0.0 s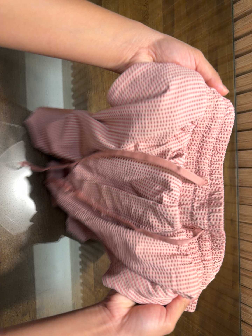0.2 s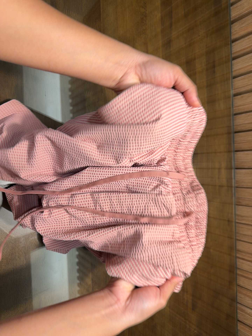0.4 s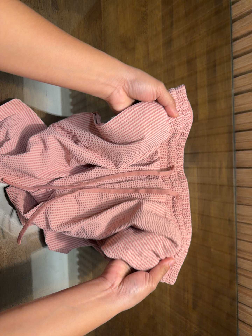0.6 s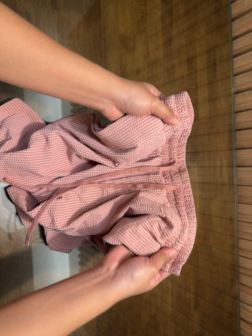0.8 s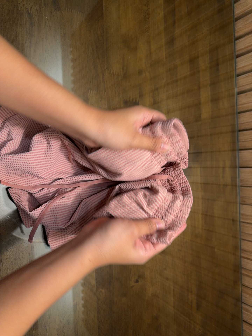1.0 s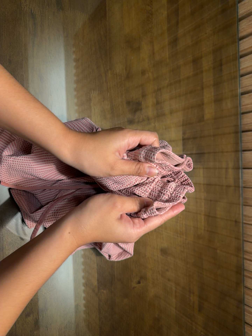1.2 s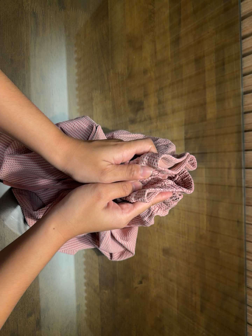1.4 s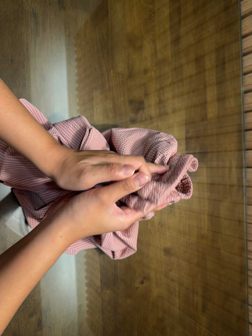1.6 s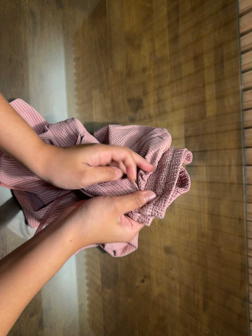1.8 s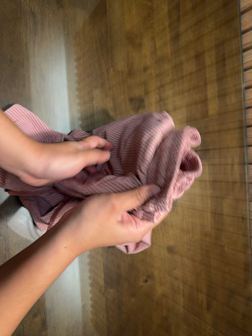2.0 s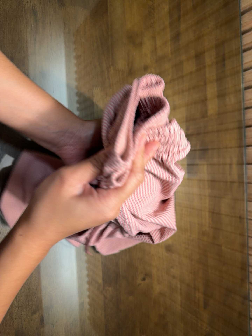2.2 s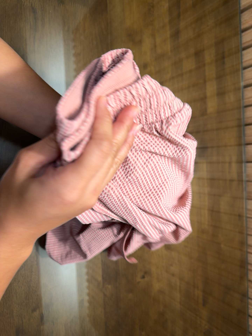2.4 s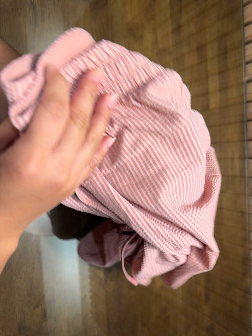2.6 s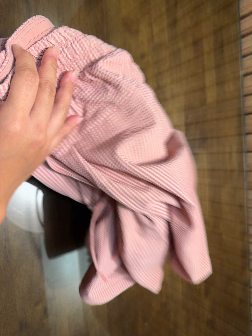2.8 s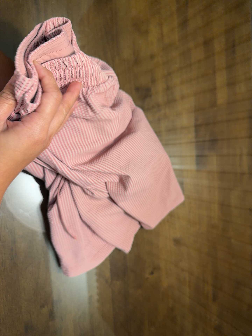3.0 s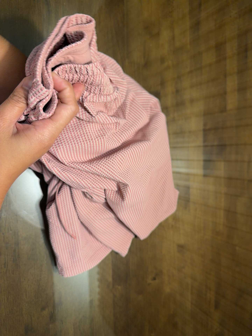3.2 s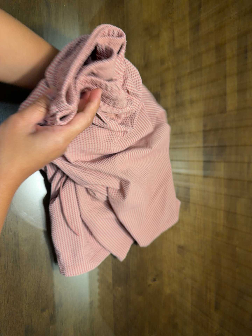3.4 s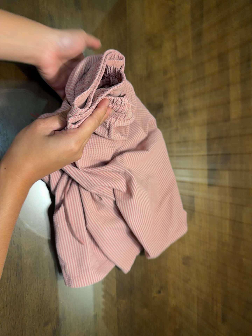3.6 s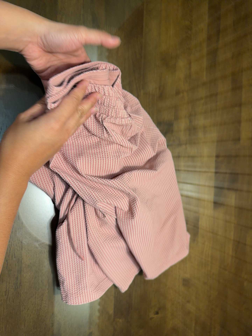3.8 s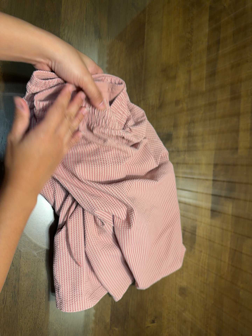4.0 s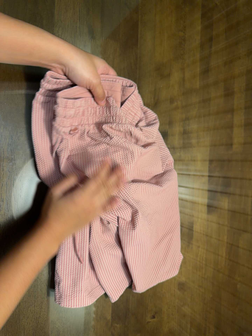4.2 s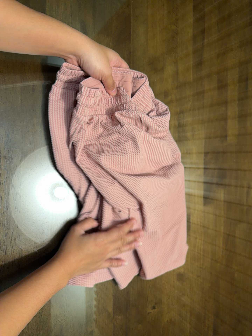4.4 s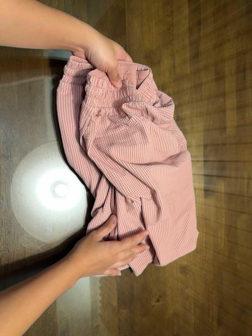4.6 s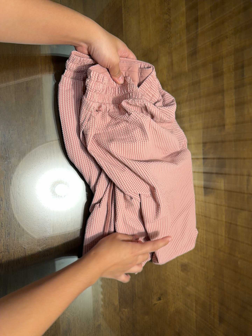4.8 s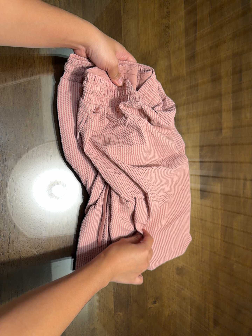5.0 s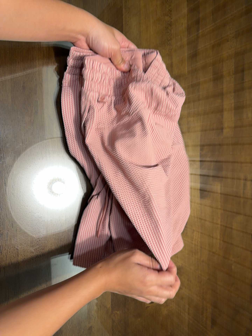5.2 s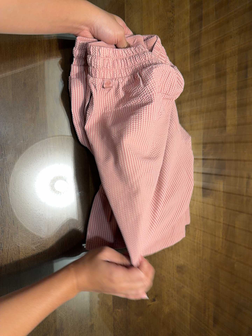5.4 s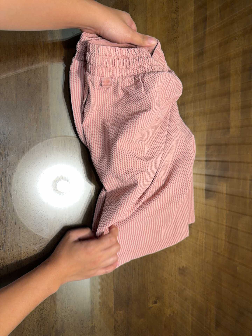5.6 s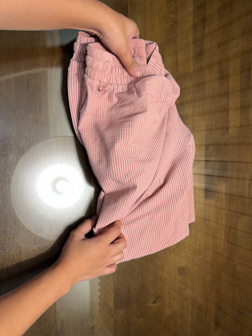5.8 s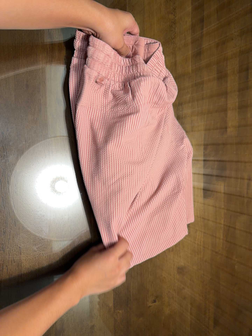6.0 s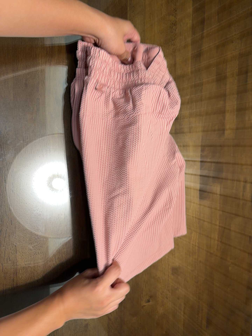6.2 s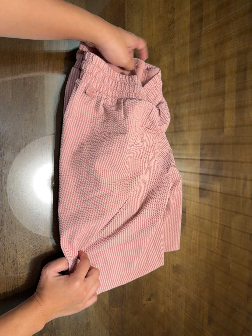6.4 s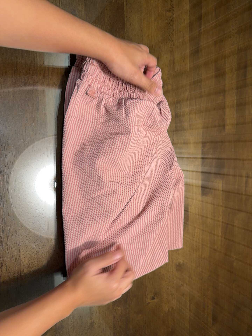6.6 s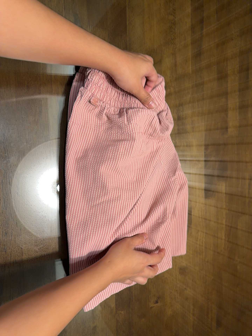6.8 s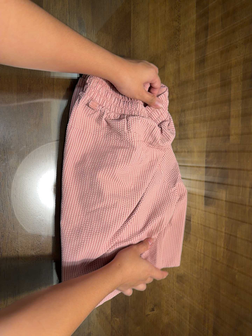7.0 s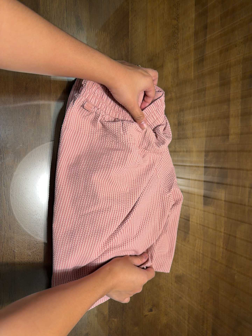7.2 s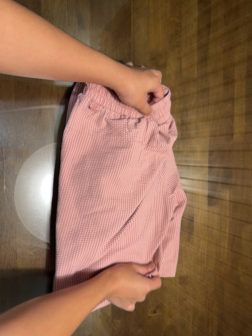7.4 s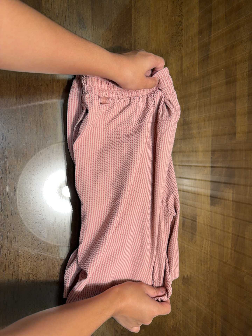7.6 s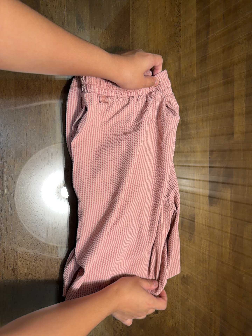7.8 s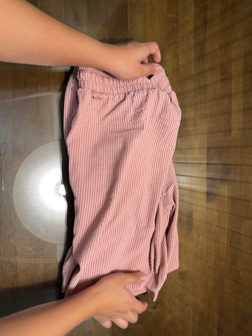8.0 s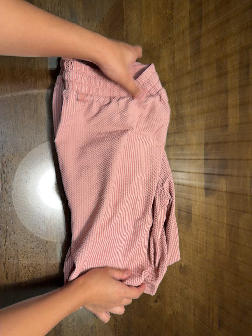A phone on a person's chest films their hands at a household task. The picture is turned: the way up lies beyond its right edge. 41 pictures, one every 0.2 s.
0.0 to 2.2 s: The camera shifts only a little, or ends up much as it began.
2.2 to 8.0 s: The camera travels toward the top of its view, about 7 cm, so close, fixed things drift downward.
The film runs forward here.
